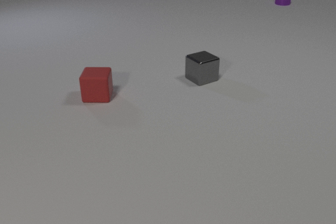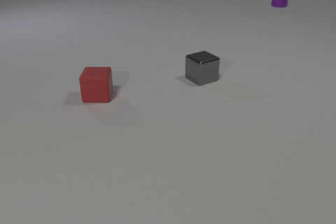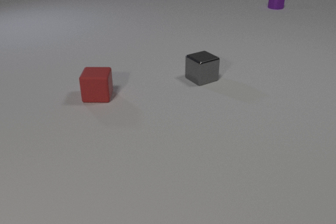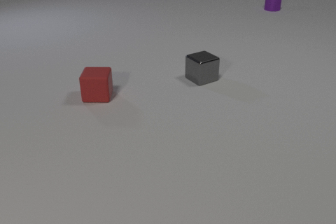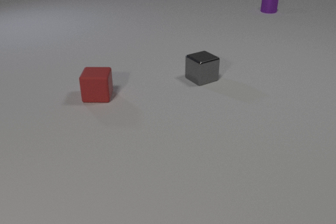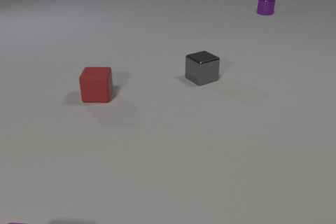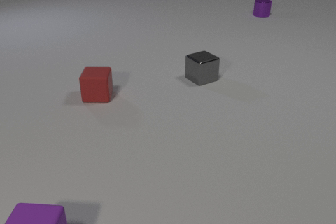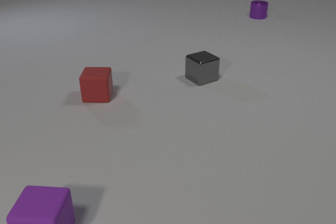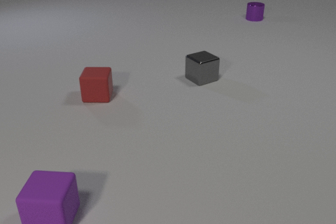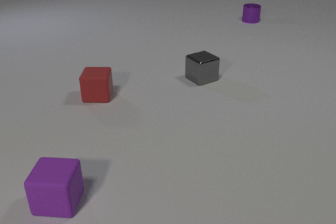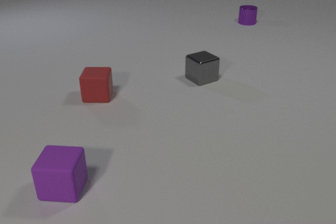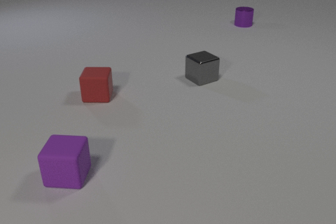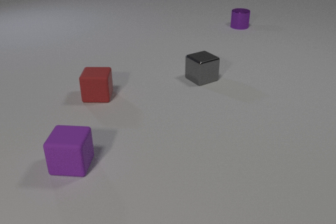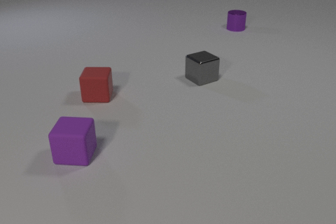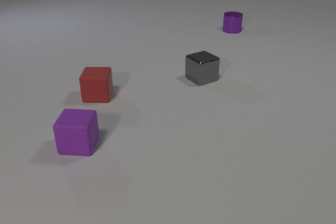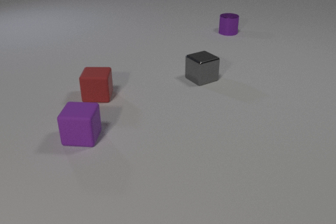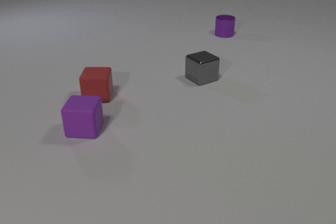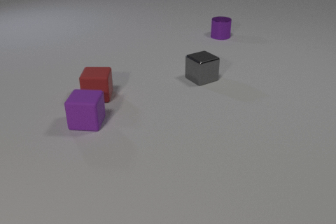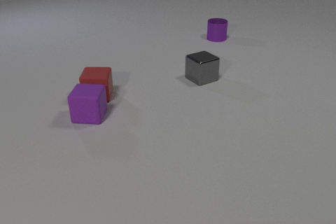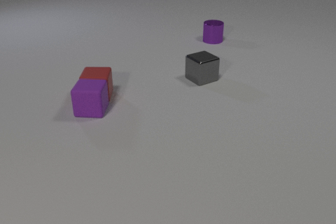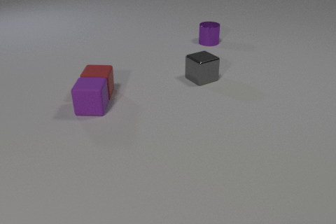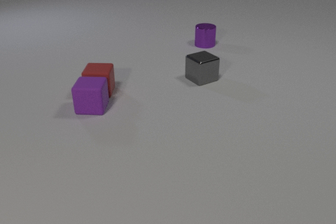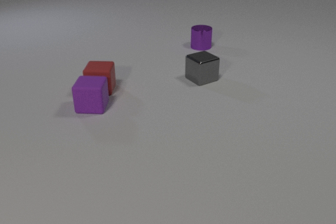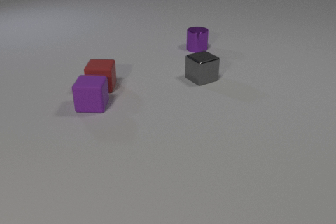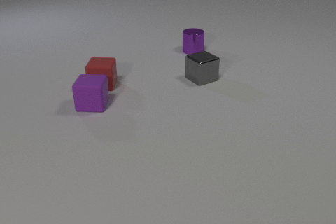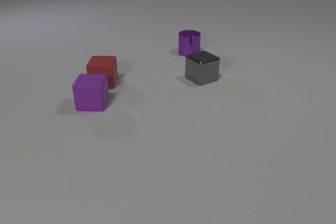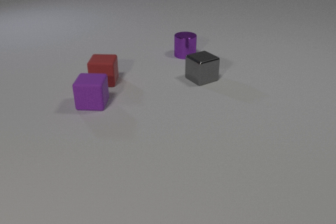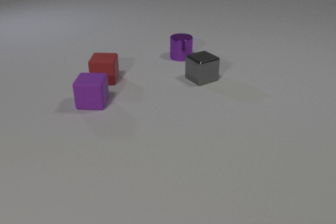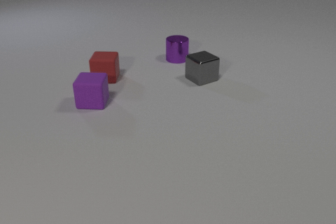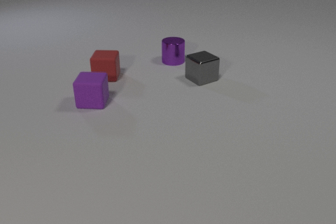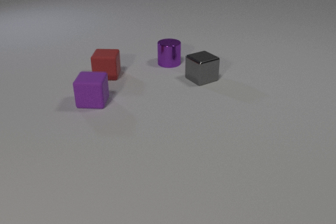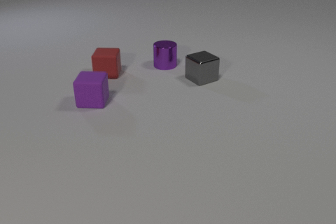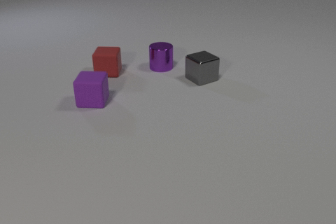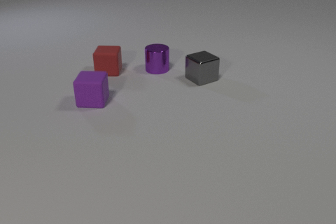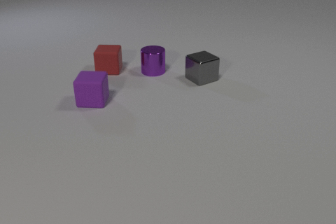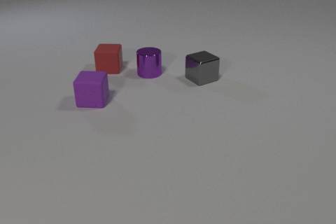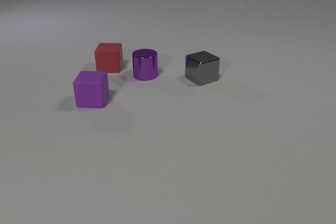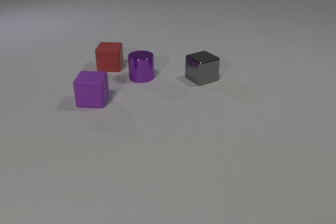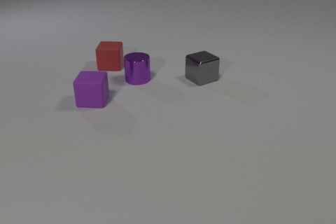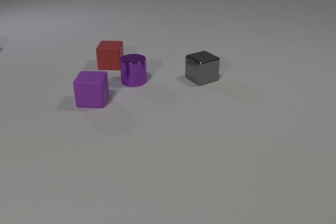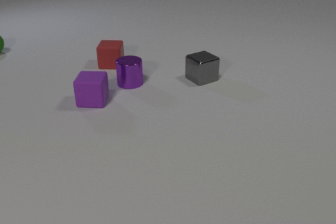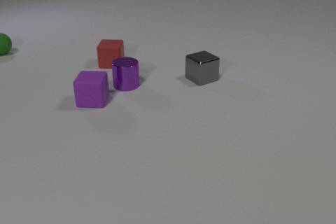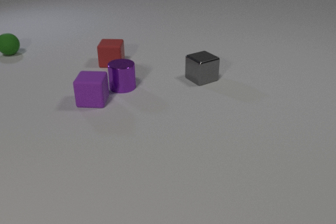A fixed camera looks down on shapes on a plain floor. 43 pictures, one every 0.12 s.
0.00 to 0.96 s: The purple rubber cube comes in at the bottom edge, slides away from the camera. The purple metal cylinder slides toward the camera and to the left.
0.96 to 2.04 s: The purple rubber cube slides away from the camera. The purple metal cylinder slides toward the camera and to the left.
2.04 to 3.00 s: The purple rubber cube slides away from the camera. The red rubber cube slides away from the camera. The purple metal cylinder slides toward the camera and to the left. The purple rubber cube and the red rubber cube collide.
3.00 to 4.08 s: The purple rubber cube slides away from the camera. The red rubber cube slides away from the camera. The purple metal cylinder slides toward the camera and to the left.
4.08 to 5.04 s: The red rubber cube slides away from the camera. The green rubber sphere comes in at the left edge, rolls to the right and toward the camera. The purple metal cylinder slides toward the camera and to the left.
What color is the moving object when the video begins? purple.
Are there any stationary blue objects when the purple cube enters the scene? no.
What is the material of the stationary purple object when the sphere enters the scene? rubber.
